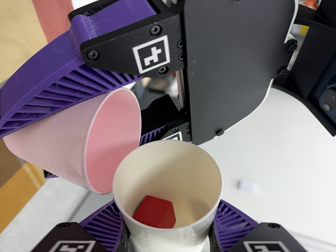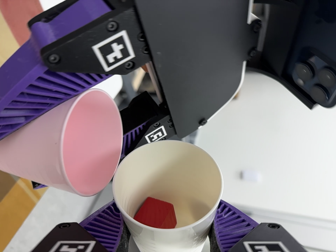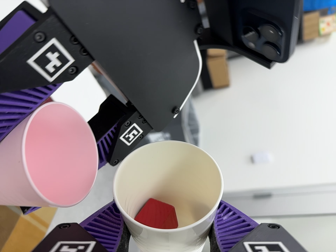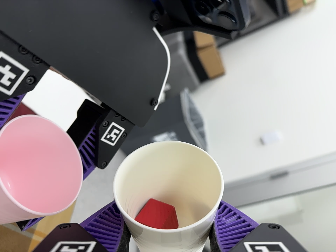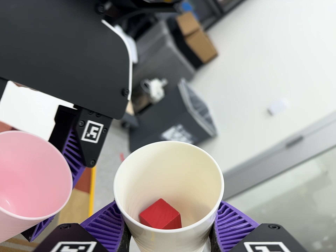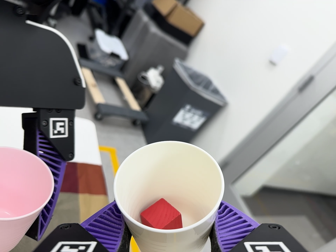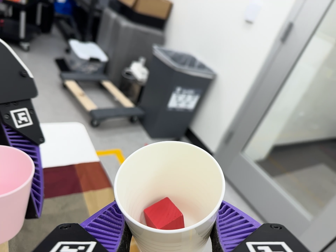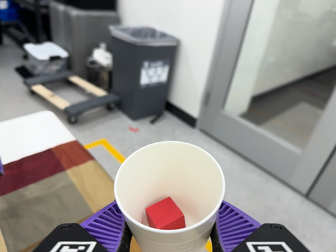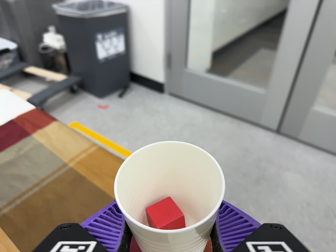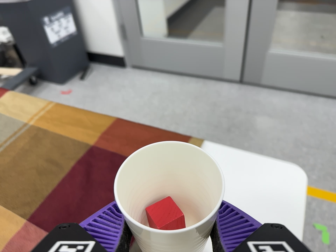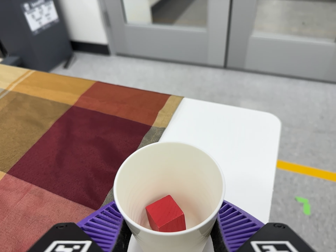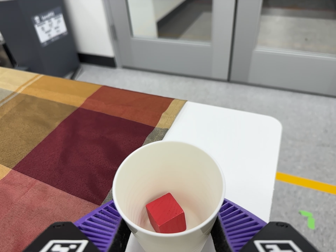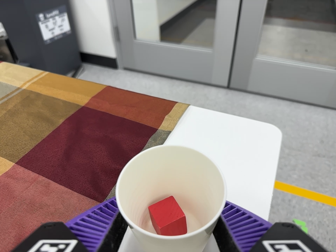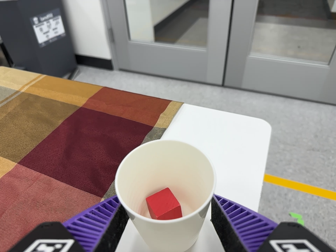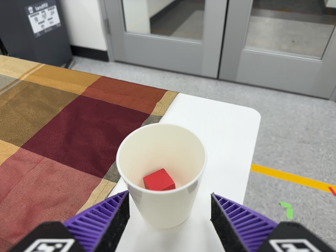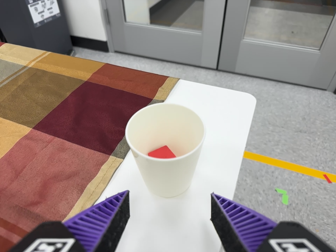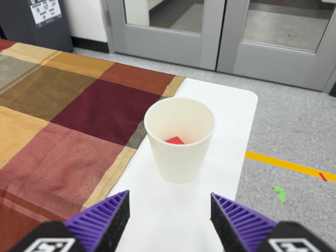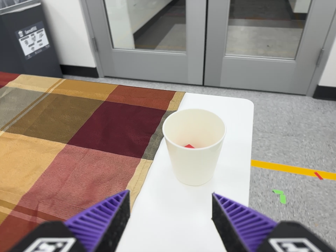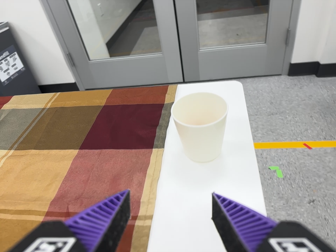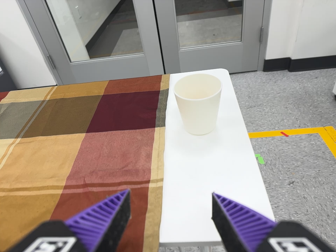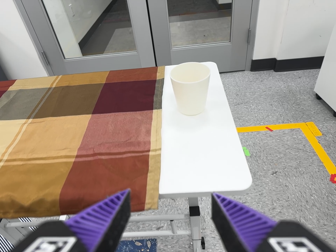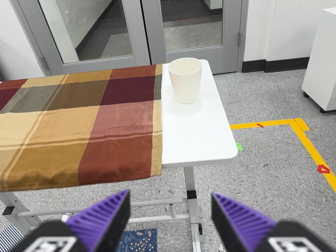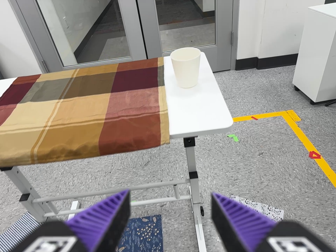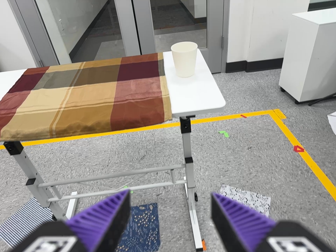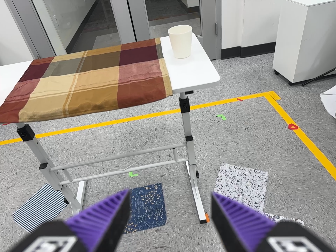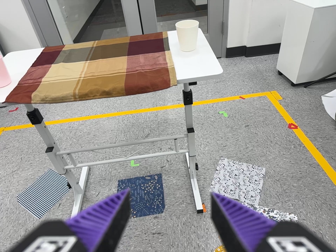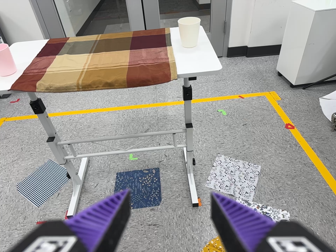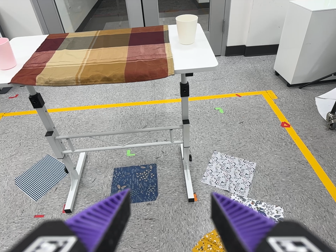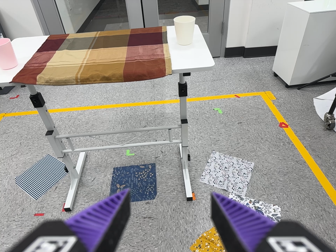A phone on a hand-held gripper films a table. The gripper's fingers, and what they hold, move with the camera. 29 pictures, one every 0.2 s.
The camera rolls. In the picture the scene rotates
counterclockwise.
0.0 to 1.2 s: The camera travels to its right and toward the bottom of its view, about 20 cm. It rolls about its line of sight by about 80 degrees, and the scene rotates counterclockwise.
1.2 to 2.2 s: The camera pans to its right by about 15 degrees. It travels toward the bottom of its view and to its right, about 30 cm, so close, fixed things drift upward. Its aim tips toward the bottom of its view by about 15 degrees, and the scene shifts upward. It rolls about its line of sight by about 40 degrees, and the scene rotates counterclockwise.
2.2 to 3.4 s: The camera travels backward and to its left, about 14 cm, so what stands in front gets smaller.
3.4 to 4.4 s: The camera pans to its right by about 10 degrees. It travels backward and toward the bottom of its view, about 38 cm, so what stands in front gets smaller. It rolls about its line of sight by about 15 degrees, and the scene rotates counterclockwise.
4.4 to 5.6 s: The camera travels backward and toward the bottom of its view, about 32 cm, so what stands in front gets smaller.
The film runs backward here.
